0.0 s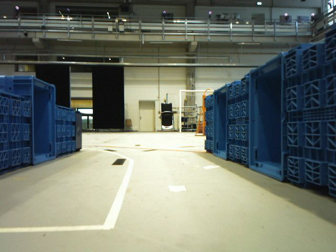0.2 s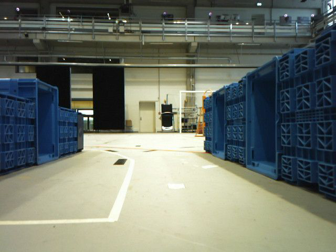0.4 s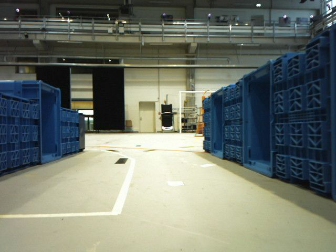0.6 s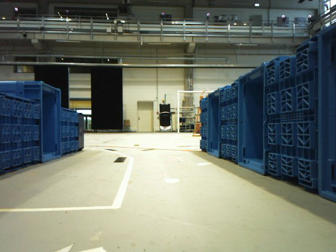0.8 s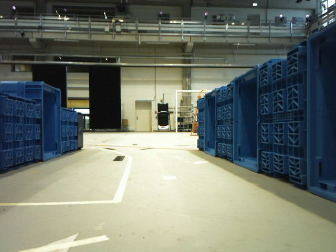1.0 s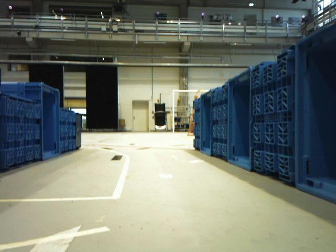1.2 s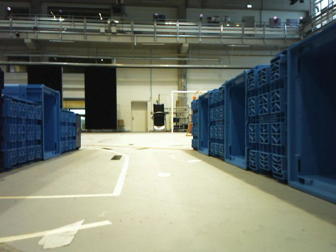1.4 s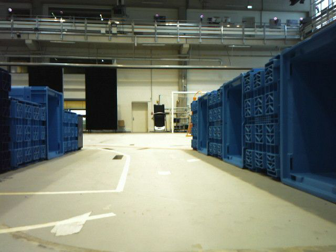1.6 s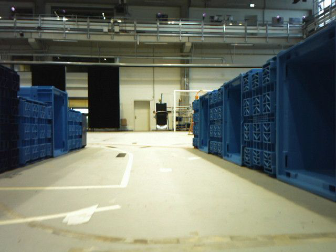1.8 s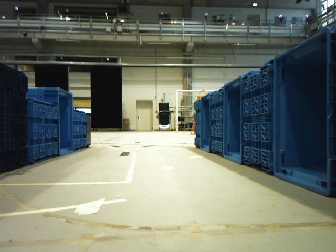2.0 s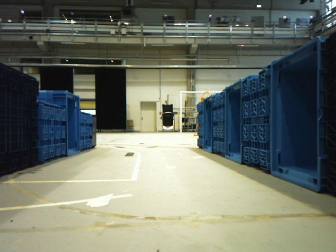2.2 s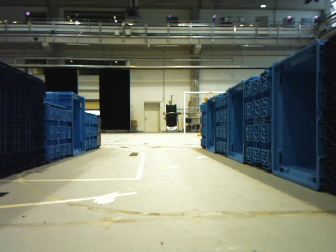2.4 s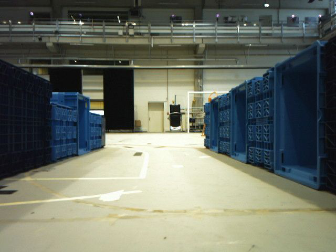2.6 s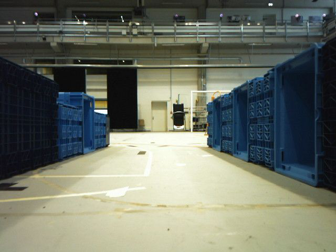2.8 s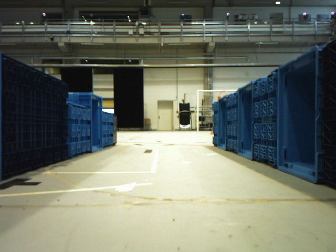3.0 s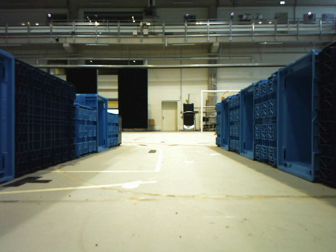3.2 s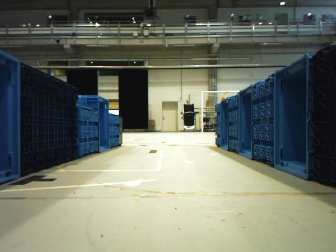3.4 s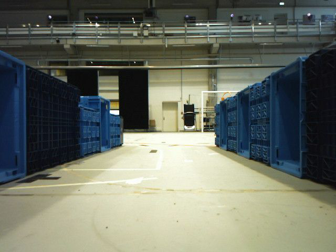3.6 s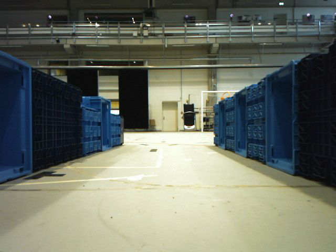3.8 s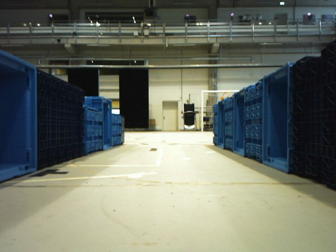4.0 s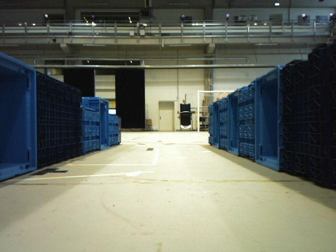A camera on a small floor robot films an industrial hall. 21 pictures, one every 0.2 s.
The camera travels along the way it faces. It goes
backward.
0.0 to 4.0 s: The camera travels backward, about 0.8 m, so what stands in front gets smaller.
The film runs backward here.
